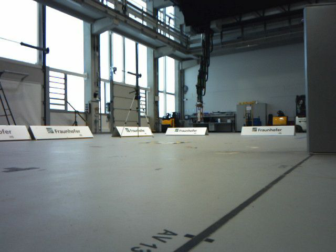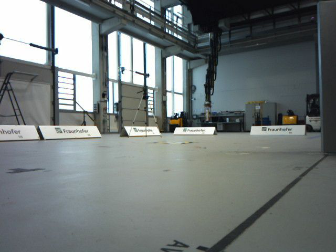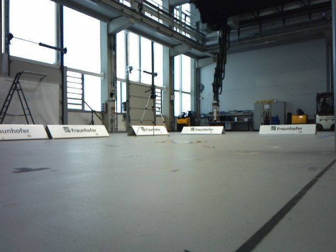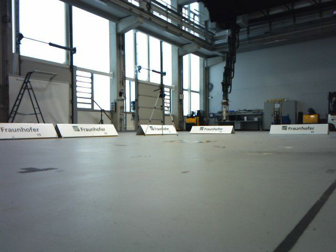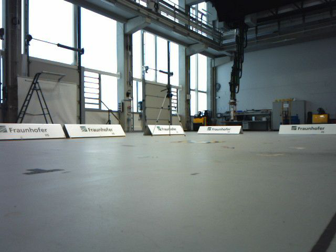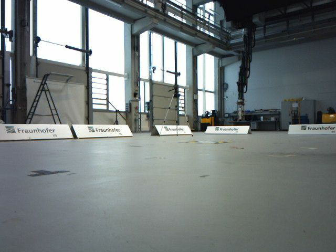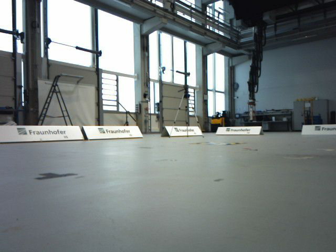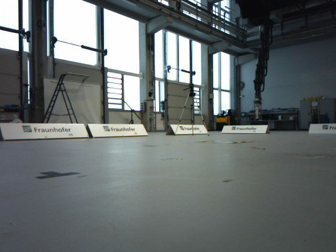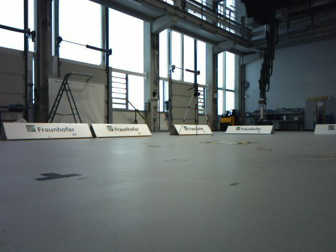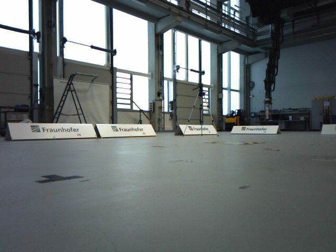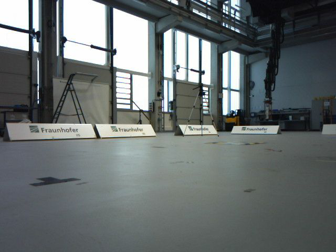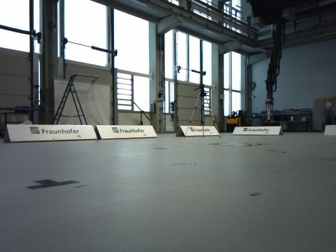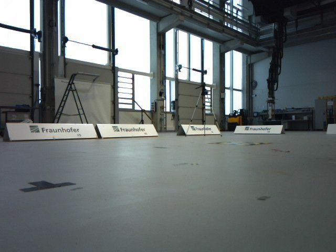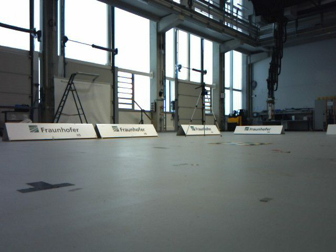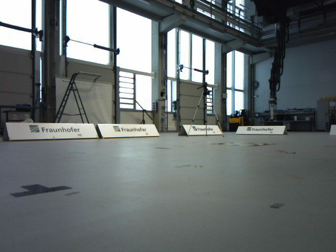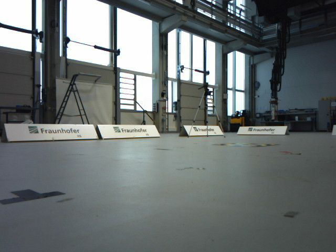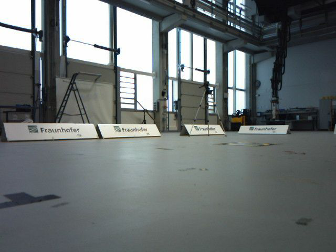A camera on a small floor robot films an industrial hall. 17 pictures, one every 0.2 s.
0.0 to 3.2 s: The camera swings to its left by about 15 degrees, and the scene slides to the right. It travels forward, about 0.6 m, so what stands in front looms larger.
The film runs forward here.
